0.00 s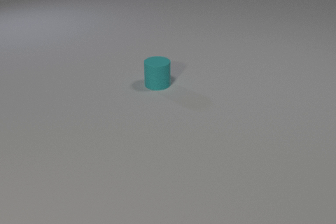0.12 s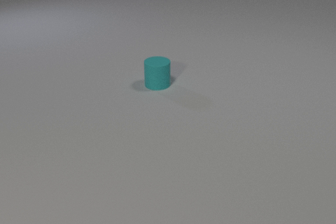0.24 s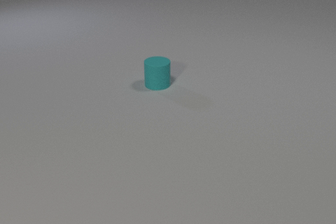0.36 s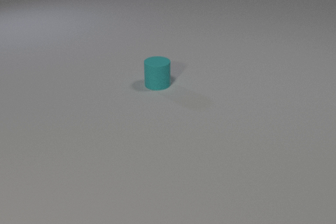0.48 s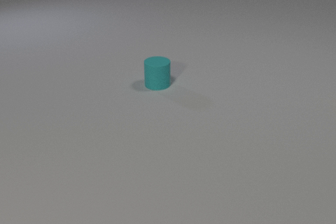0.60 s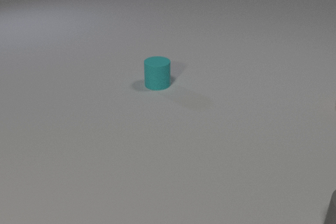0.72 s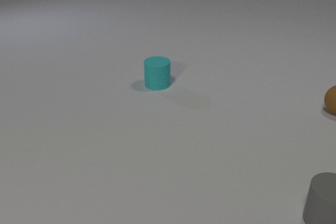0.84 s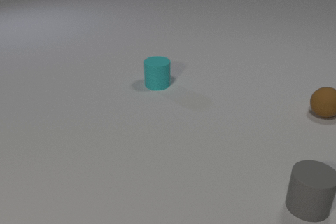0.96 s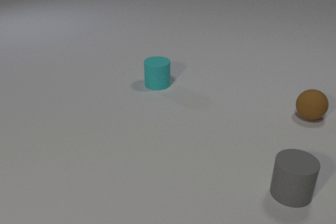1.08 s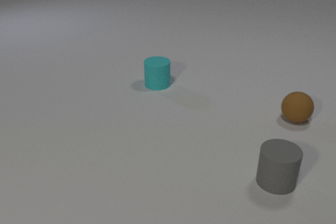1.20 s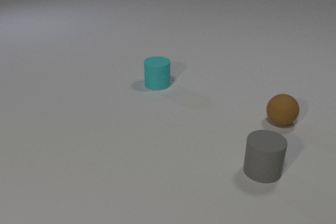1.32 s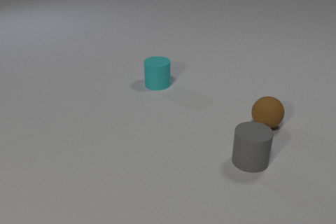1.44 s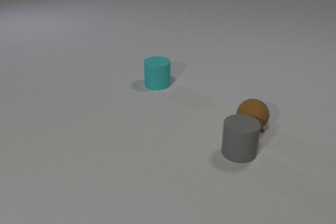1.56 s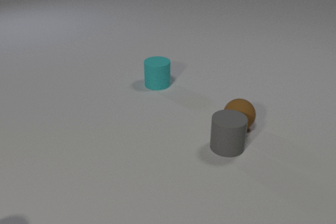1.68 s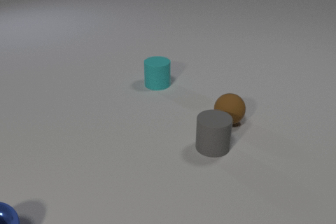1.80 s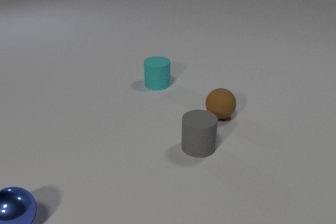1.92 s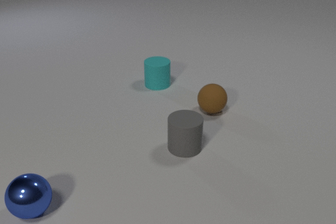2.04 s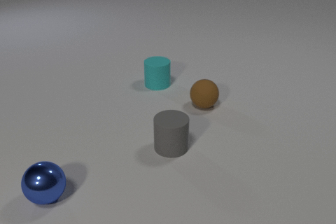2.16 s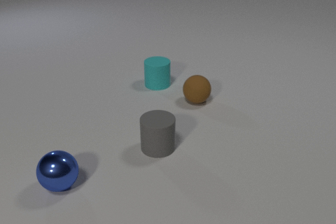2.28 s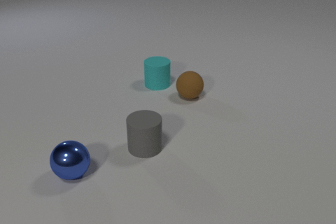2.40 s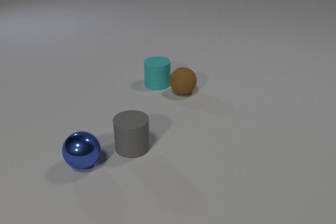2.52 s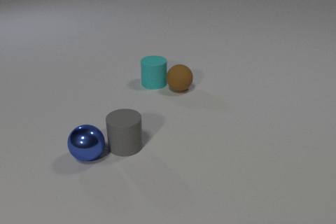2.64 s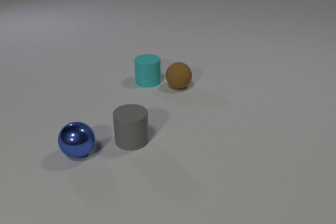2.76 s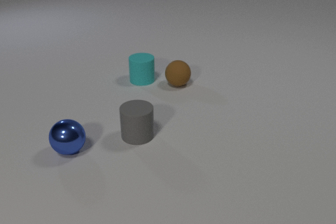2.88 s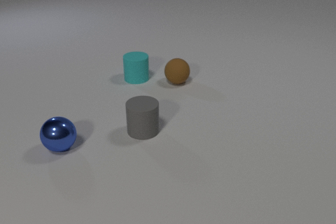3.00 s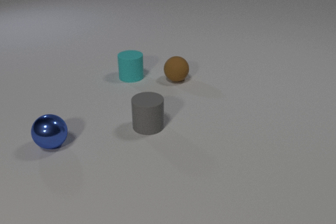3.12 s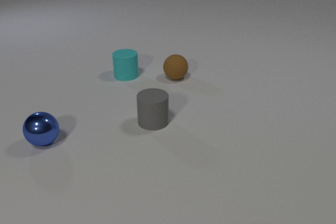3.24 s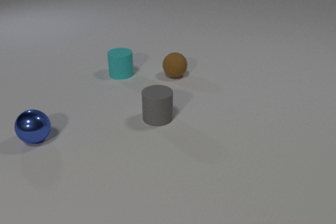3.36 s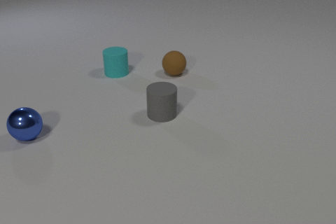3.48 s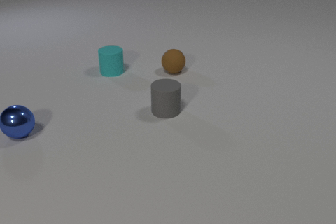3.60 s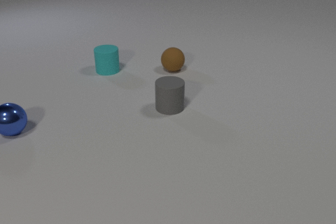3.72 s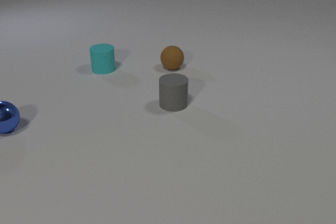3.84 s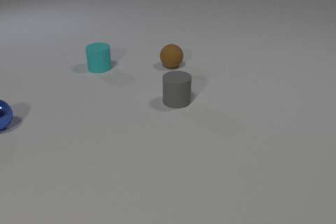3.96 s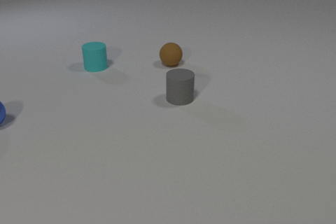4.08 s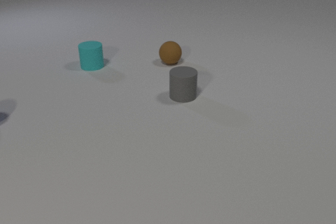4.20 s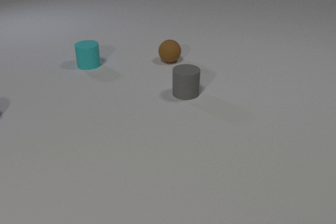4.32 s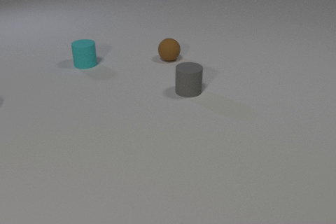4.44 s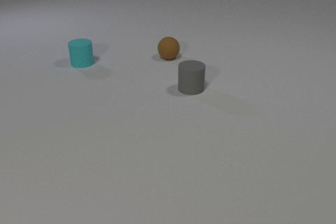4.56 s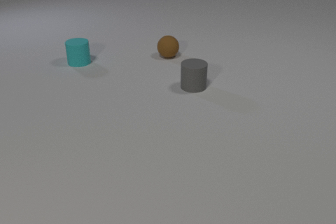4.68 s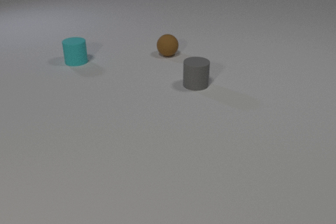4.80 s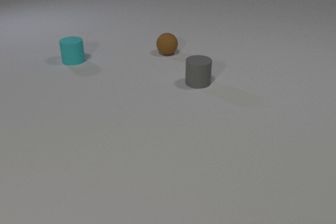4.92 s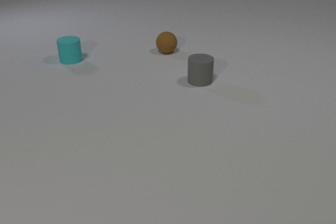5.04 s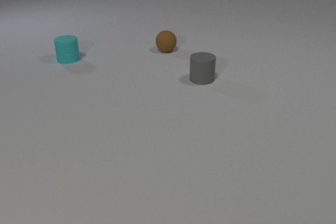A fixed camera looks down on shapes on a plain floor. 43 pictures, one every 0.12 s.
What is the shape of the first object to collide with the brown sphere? cylinder.
How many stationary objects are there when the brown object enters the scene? 1.
What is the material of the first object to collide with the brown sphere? rubber.
0.00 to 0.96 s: The brown rubber sphere comes in at the right edge, rolls to the left and toward the camera. The gray rubber cylinder comes in at the right edge, slides to the left and away from the camera.
0.96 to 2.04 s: The brown rubber sphere rolls to the left. The gray rubber cylinder slides to the left and away from the camera. The blue metal sphere comes in at the bottom edge, rolls to the right and away from the camera. The brown rubber sphere and the gray rubber cylinder collide.
2.04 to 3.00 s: The brown rubber sphere rolls away from the camera and to the left. The gray rubber cylinder slides away from the camera and to the left. The cyan rubber cylinder slides to the left and away from the camera. The blue metal sphere rolls away from the camera. The brown rubber sphere and the cyan rubber cylinder collide. The gray rubber cylinder and the blue metal sphere collide.
3.00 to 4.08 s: The brown rubber sphere rolls away from the camera. The gray rubber cylinder slides away from the camera and to the right. The cyan rubber cylinder slides to the left and away from the camera. The blue metal sphere rolls away from the camera and to the left, leaves at the left edge.
4.08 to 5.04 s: The brown rubber sphere rolls away from the camera. The gray rubber cylinder slides away from the camera and to the right. The cyan rubber cylinder slides to the left and away from the camera.
